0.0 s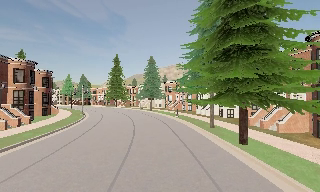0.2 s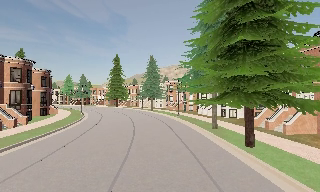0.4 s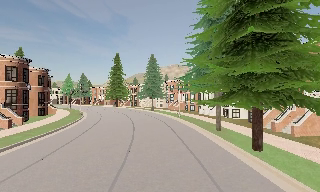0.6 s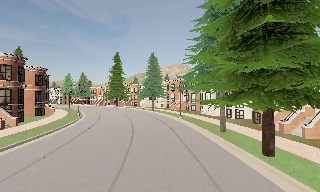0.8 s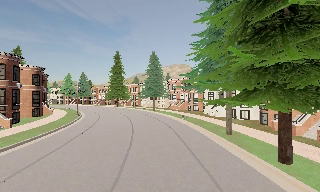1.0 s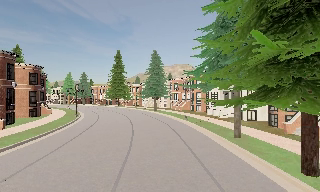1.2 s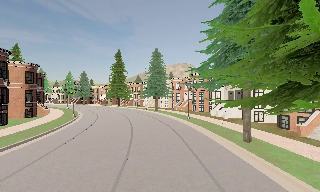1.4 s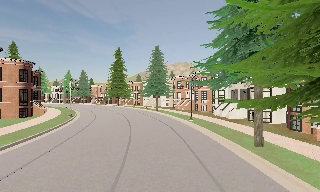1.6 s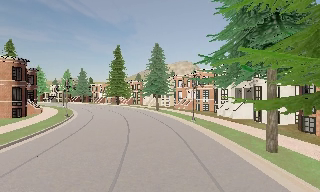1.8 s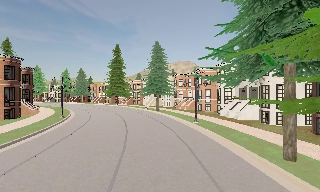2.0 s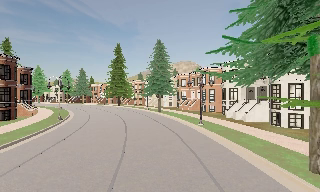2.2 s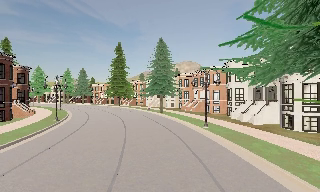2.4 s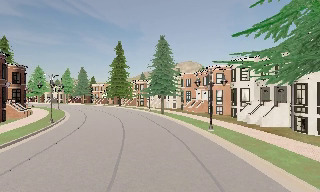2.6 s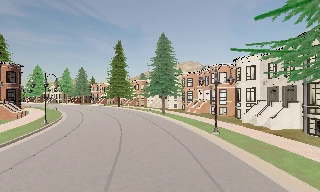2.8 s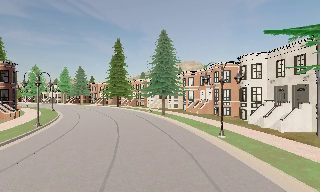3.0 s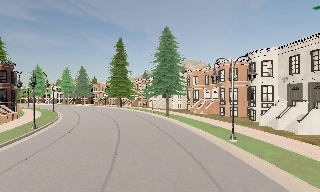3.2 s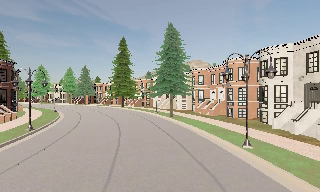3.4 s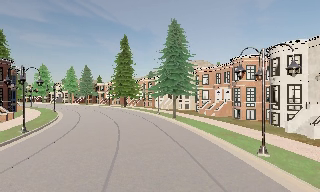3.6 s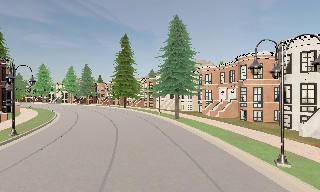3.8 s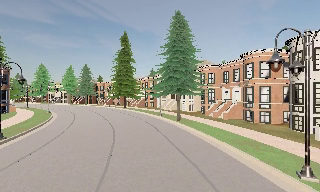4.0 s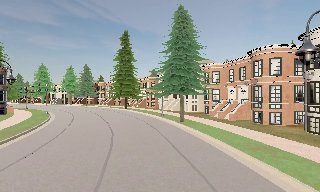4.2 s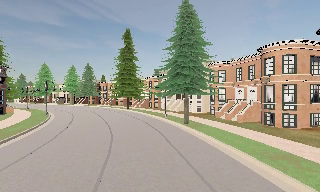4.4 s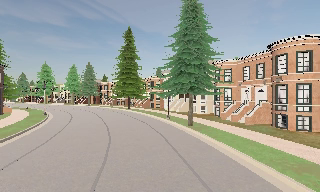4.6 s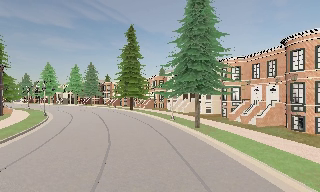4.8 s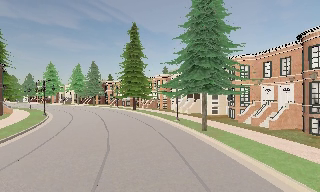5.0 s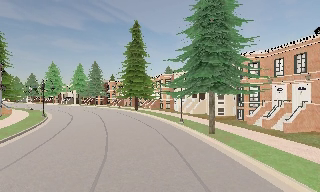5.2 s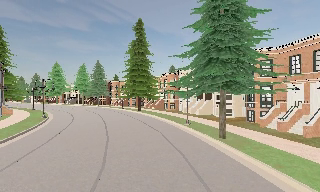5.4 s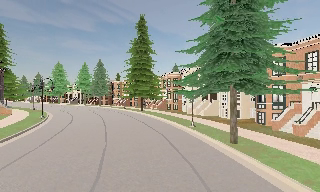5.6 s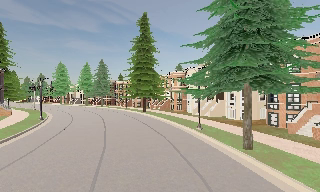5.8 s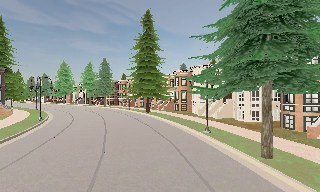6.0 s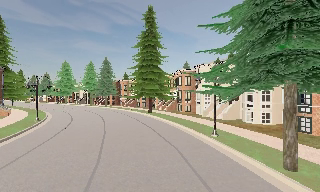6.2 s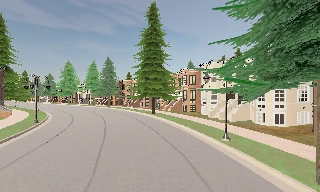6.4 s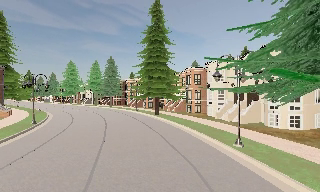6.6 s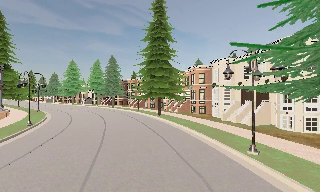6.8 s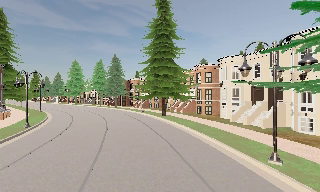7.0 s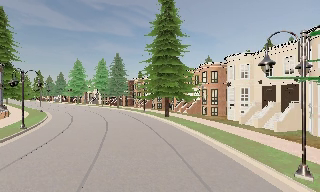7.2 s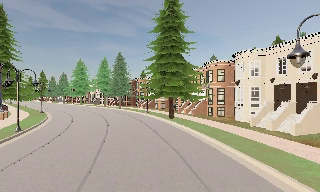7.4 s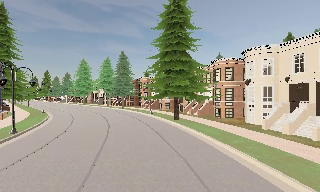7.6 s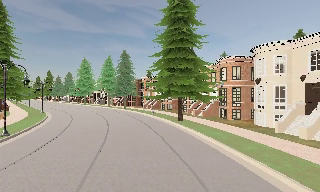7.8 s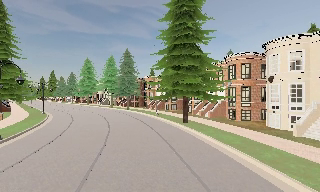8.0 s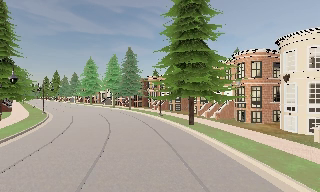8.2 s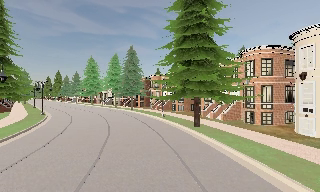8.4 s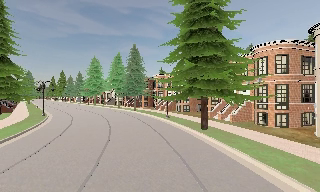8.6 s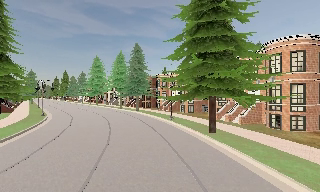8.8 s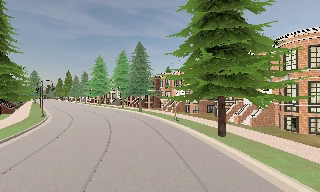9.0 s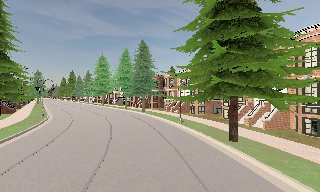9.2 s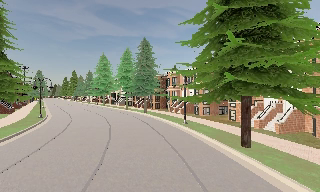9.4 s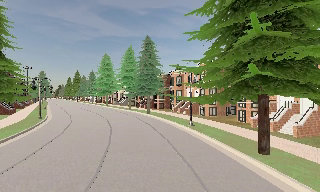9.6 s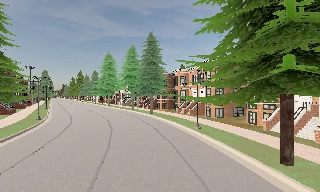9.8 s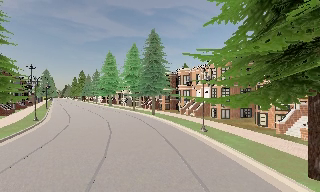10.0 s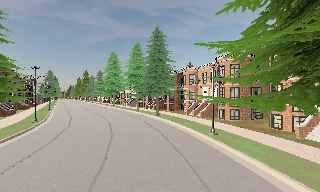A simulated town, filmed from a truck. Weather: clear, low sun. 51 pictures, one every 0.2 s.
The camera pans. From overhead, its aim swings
counterclockwise.
The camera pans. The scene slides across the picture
to the right.
0.0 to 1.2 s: The camera travels forward, about 4.5 m, so what stands in front looms larger. It gains speed.
1.2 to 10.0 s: The camera swings to its left by about 40 degrees, and the scene slides to the right. It travels forward, about 40 m.
The film runs forward here.
